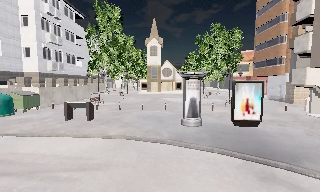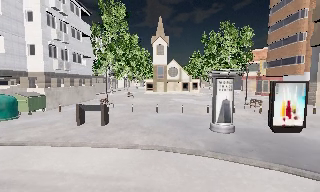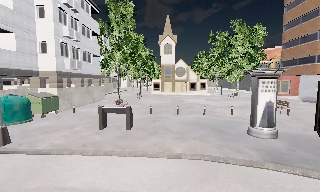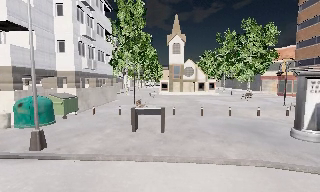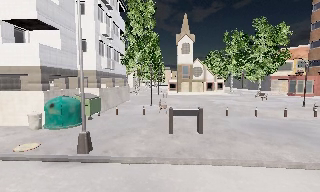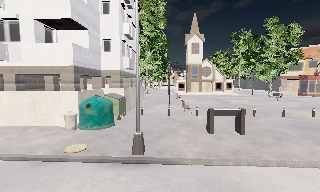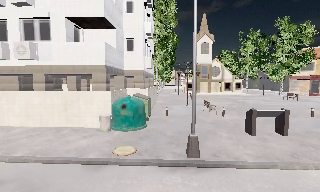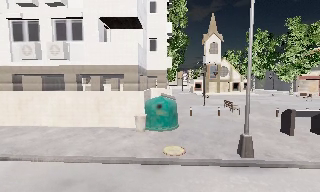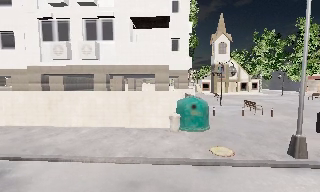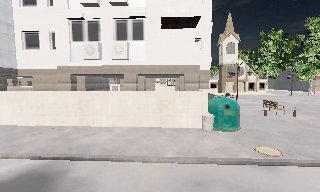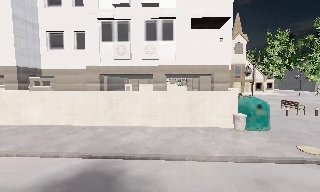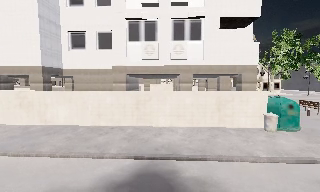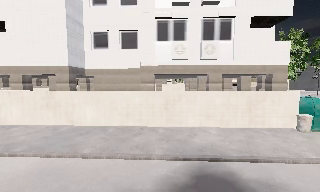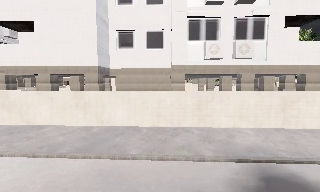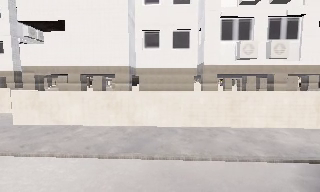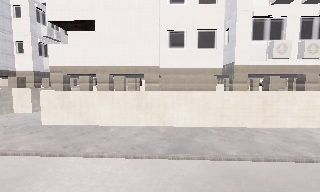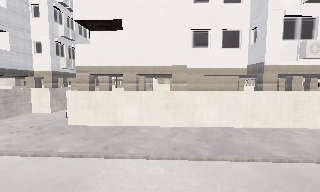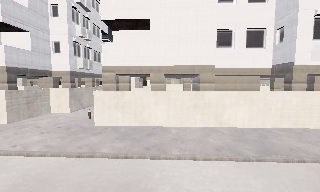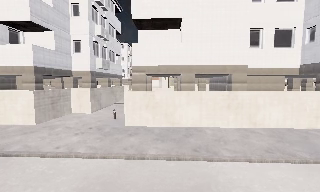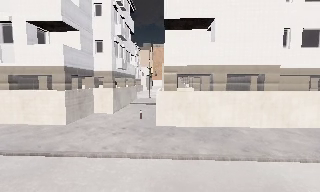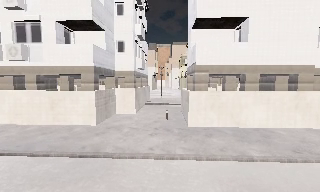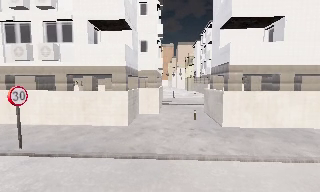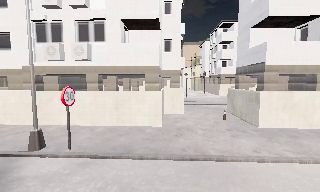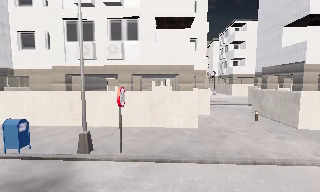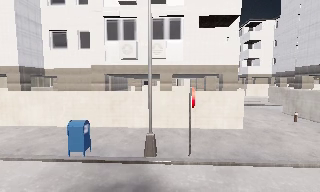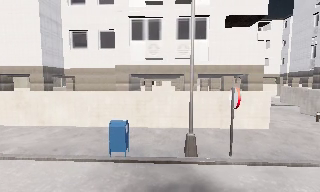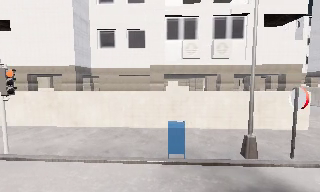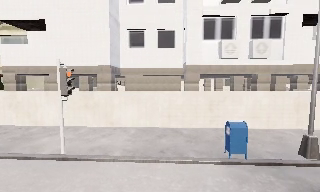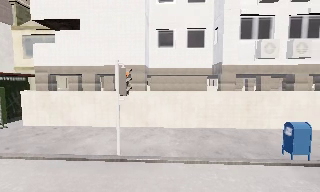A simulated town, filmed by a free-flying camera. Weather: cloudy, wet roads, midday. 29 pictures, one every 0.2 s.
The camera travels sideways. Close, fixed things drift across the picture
to the right.
0.0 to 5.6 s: The camera travels to its left, about 50 m, so close, fixed things drift to the right.
The film runs backward here.
